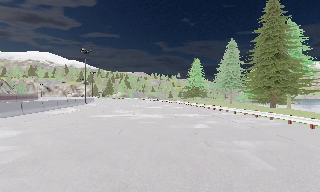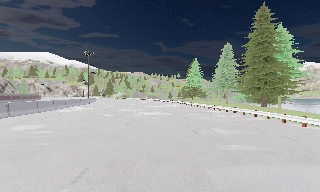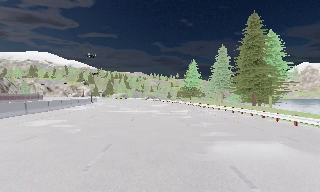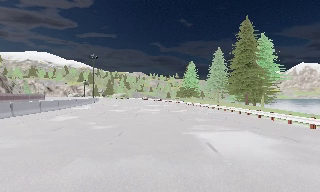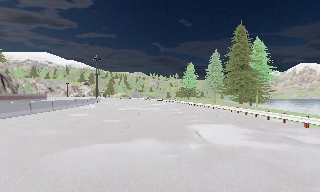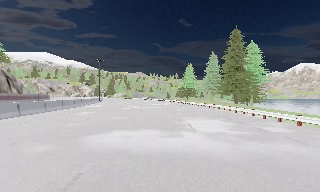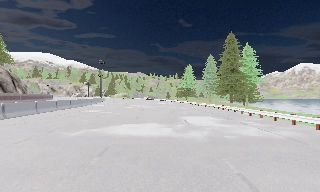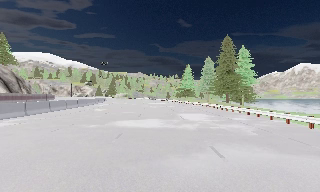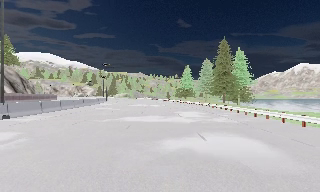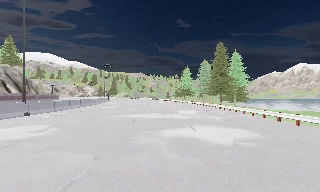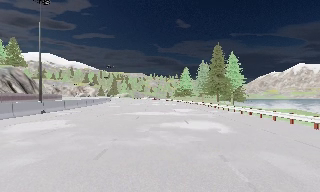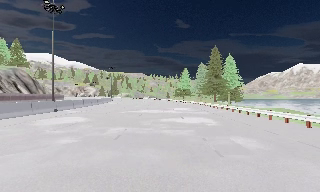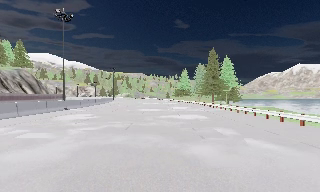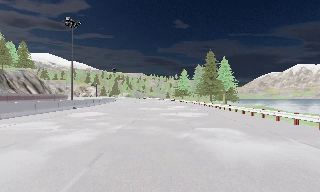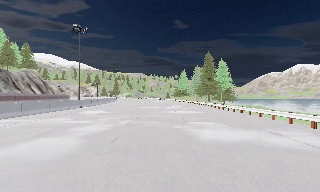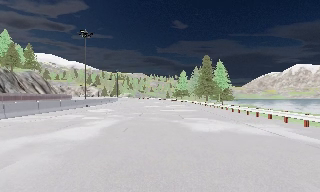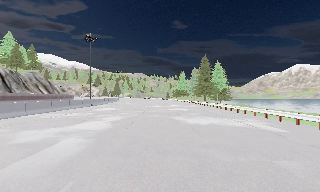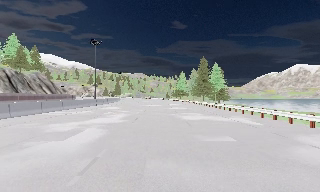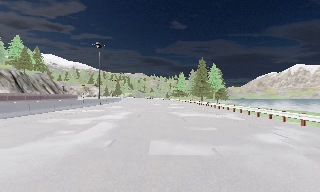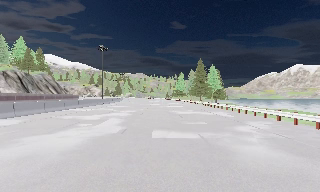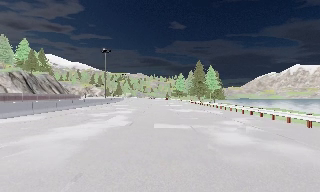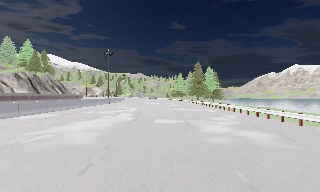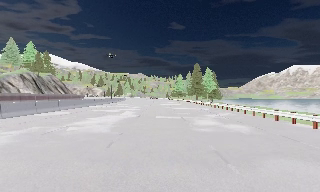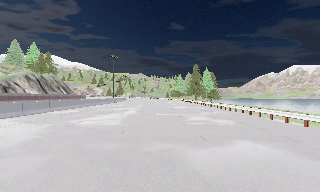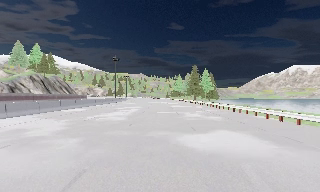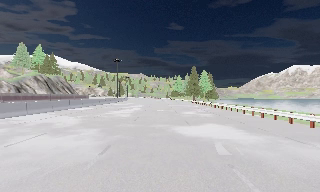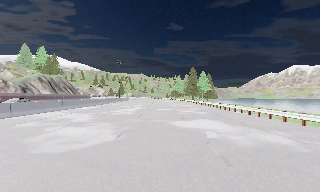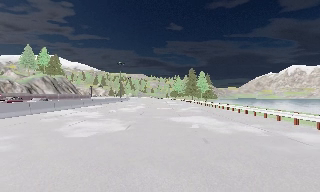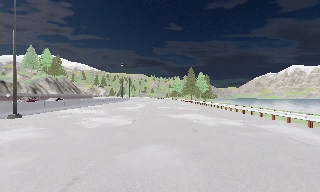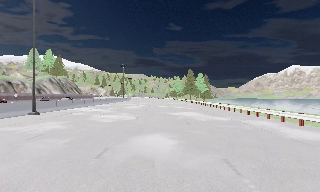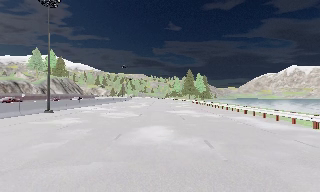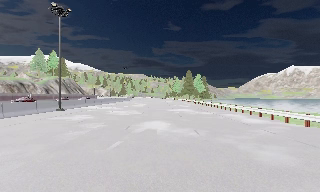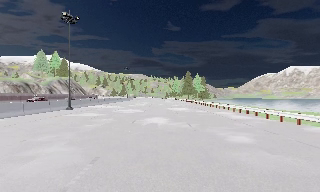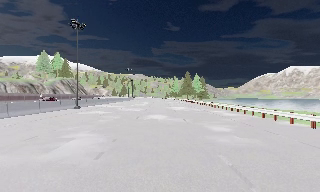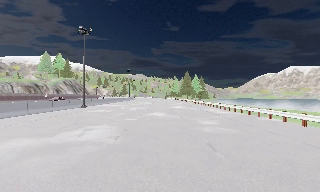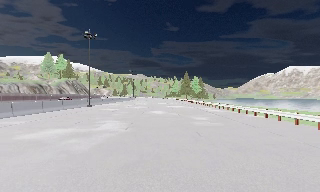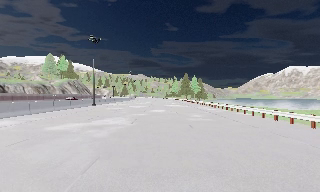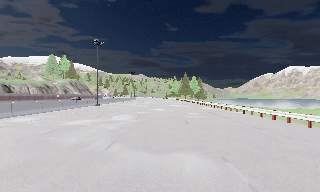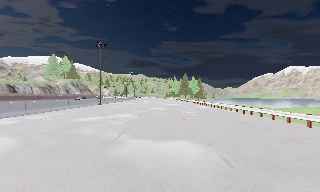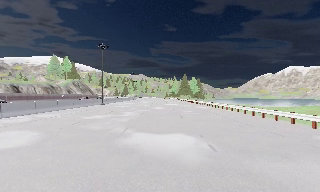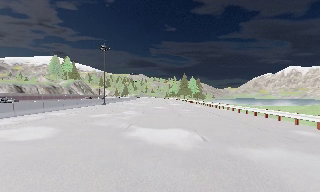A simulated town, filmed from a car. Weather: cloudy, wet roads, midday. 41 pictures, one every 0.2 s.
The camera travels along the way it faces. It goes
backward.
0.0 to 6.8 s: The camera travels backward, about 65 m, so what stands in front gets smaller.
6.8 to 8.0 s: The camera travels backward, about 9 m, so what stands in front gets smaller. It loses speed.
The film runs backward here.
